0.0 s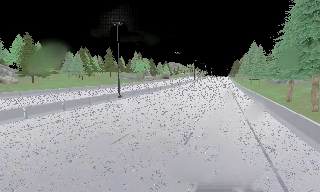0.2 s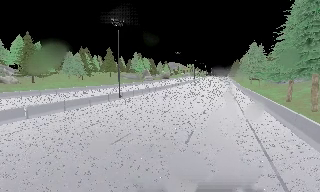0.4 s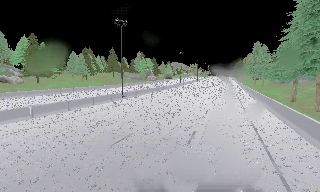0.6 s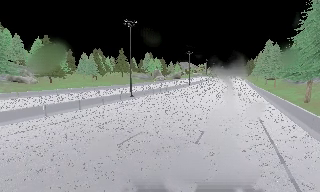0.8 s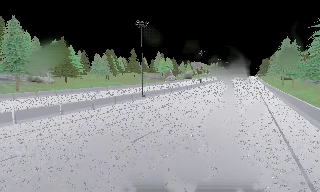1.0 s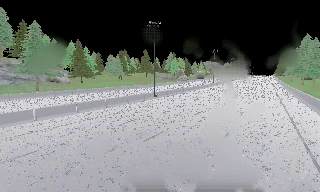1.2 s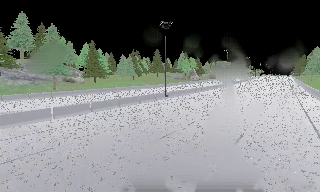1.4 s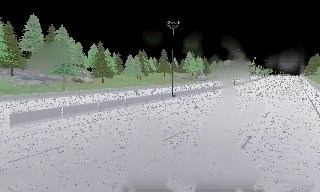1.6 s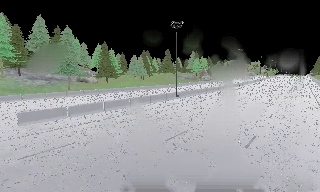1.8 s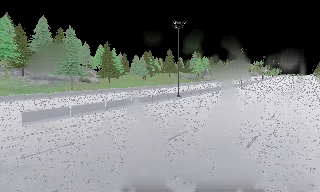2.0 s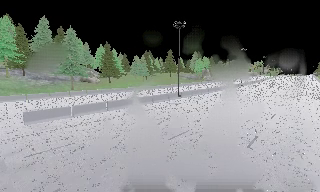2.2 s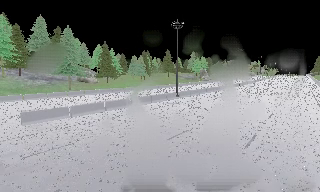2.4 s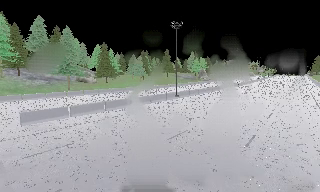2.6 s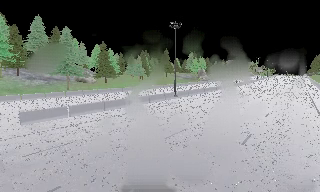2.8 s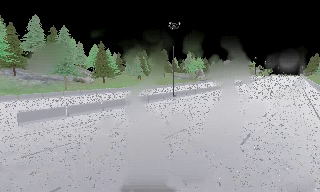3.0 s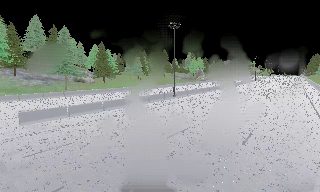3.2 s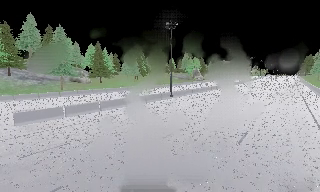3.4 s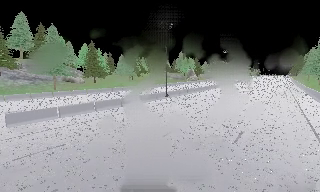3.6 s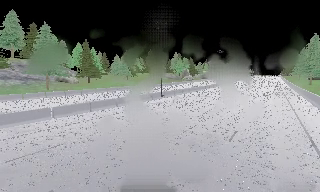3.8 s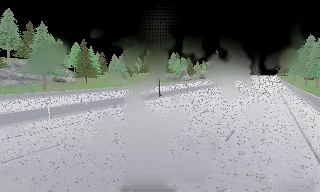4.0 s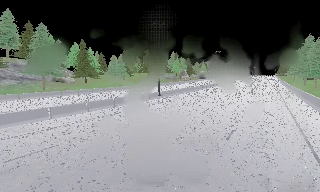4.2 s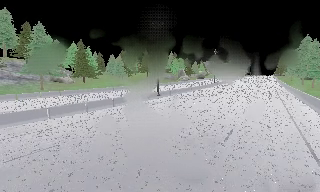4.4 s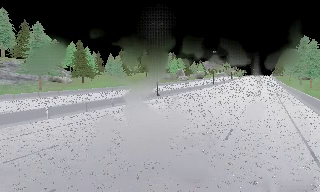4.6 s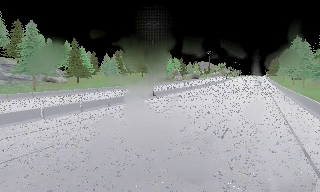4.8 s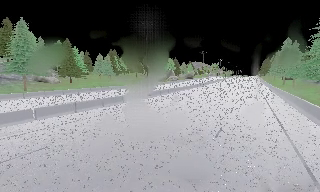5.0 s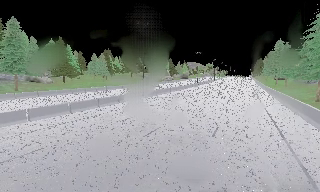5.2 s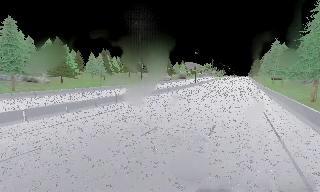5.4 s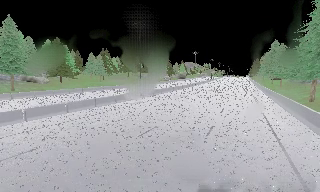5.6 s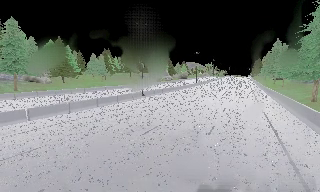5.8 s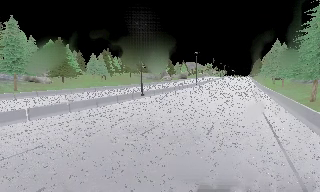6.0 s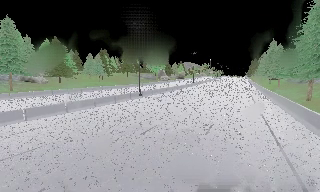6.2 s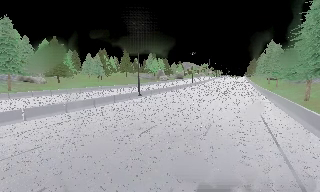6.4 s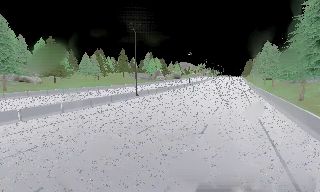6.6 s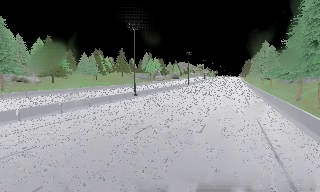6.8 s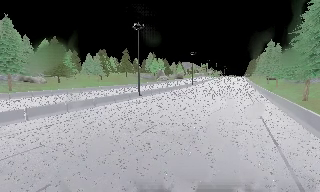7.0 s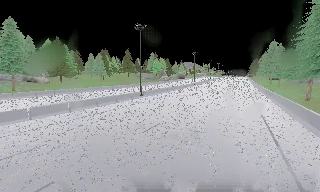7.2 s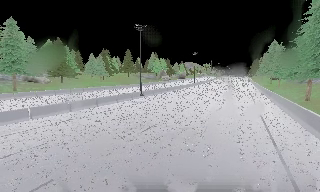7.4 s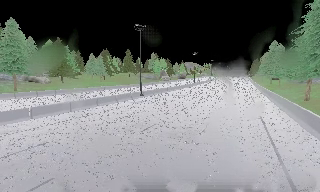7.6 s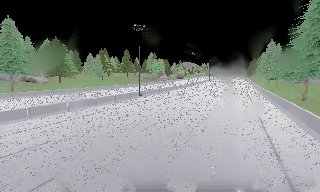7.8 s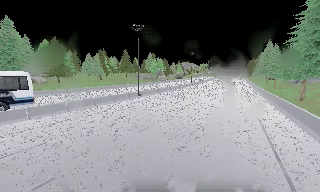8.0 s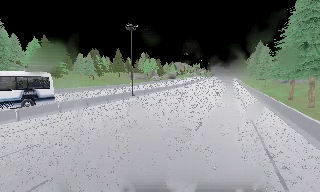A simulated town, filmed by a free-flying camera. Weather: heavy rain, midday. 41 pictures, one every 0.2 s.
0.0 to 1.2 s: The camera swings to its left by about 15 degrees, and the scene slides to the right.
1.2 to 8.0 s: The scene slides to the left, as the camera pans about 15 degrees to its right. It travels backward and to its left, about 2 m, so what stands in front gets smaller.
The film runs backward here.
